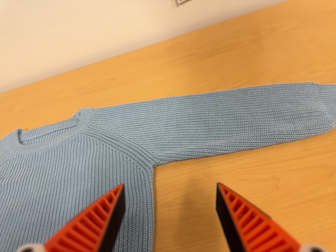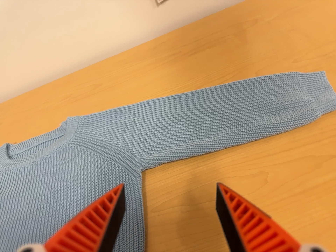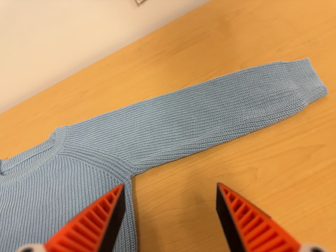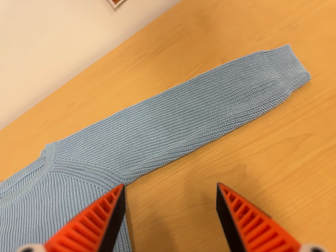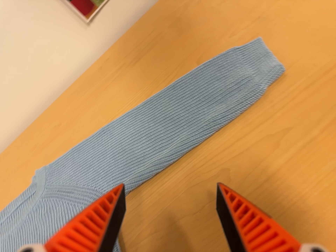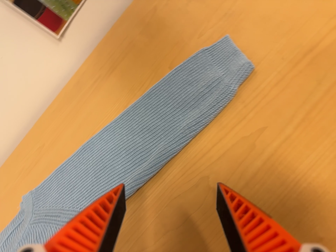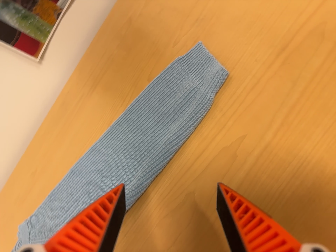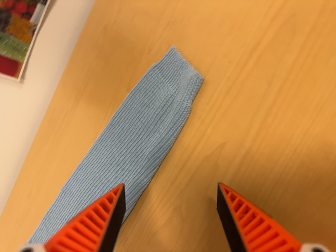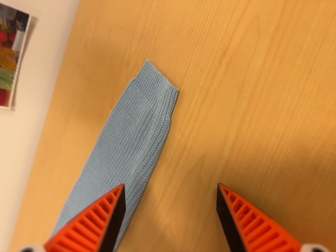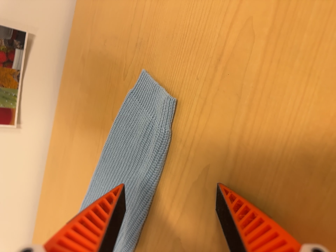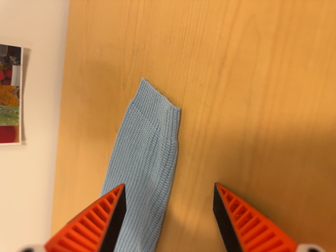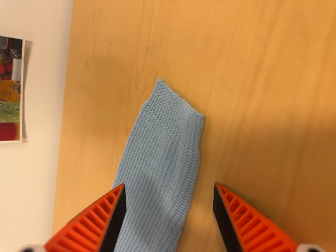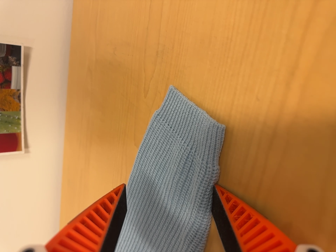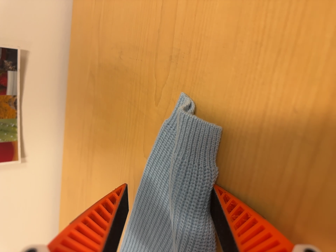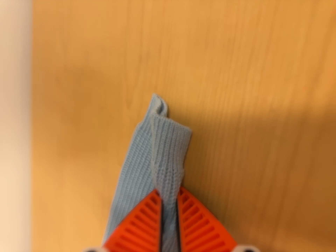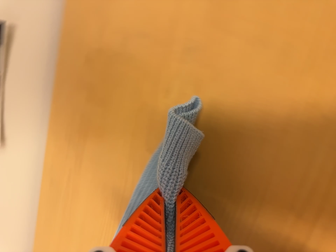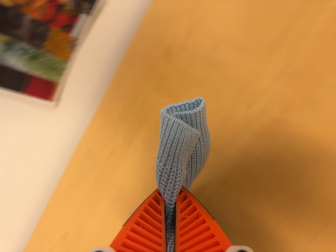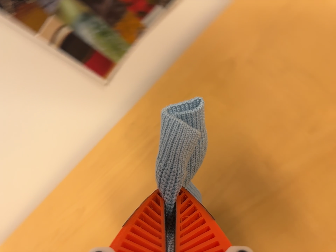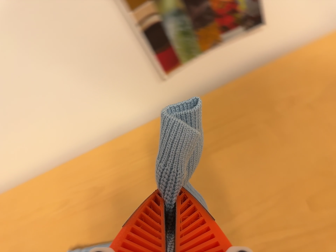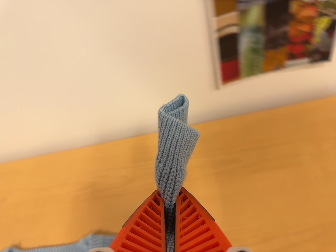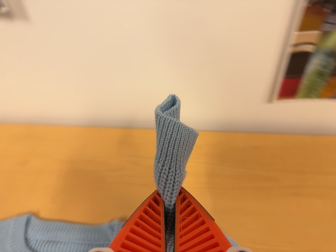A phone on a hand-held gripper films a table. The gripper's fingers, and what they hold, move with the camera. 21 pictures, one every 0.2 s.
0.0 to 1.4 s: The camera travels to its right and toward the top of its view, about 22 cm, so close, fixed things drift to the left. It rolls about its line of sight by about 45 degrees, and the scene rotates counterclockwise.
1.4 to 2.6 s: The camera travels forward and toward the top of its view, about 12 cm, so what stands in front looms larger. It rolls about its line of sight by about 20 degrees, and the scene rotates counterclockwise.
2.6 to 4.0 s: The camera pans to its right by about 10 degrees. It travels to its left, about 50 cm, so close, fixed things drift to the right. It rolls about its line of sight by about 85 degrees, and the scene rotates clockwise.
The film runs forward here.
